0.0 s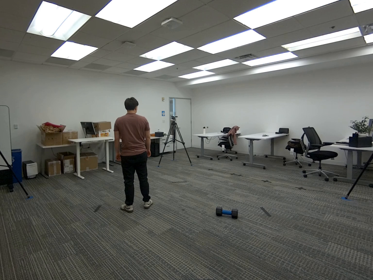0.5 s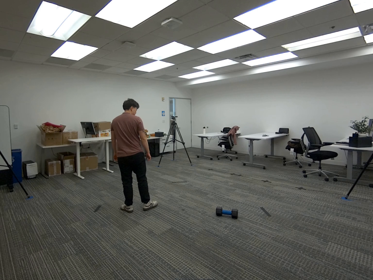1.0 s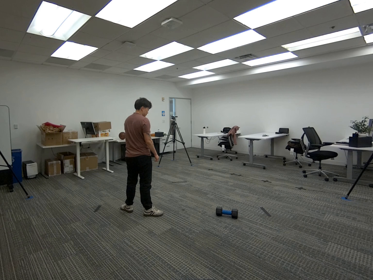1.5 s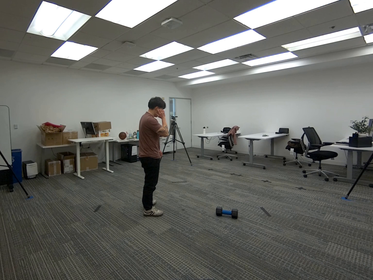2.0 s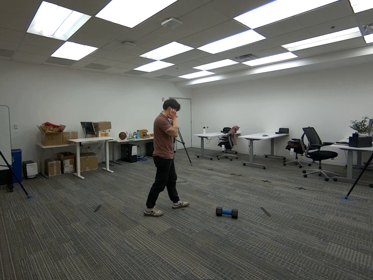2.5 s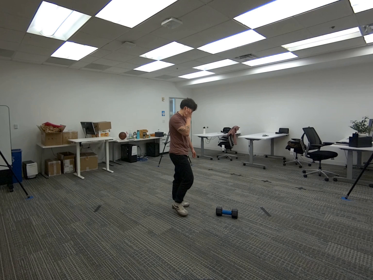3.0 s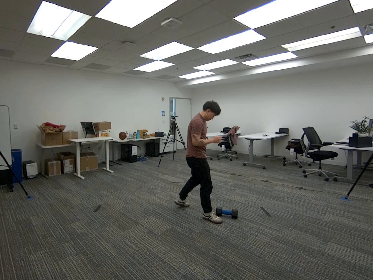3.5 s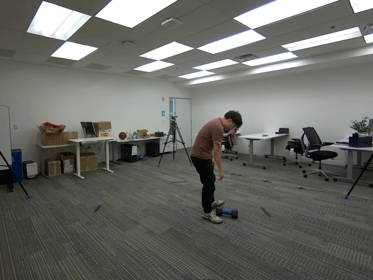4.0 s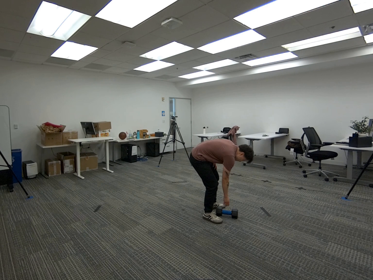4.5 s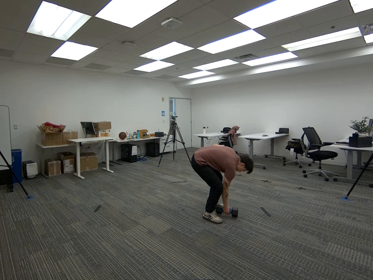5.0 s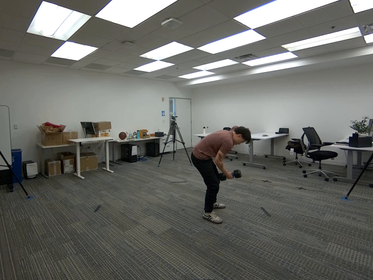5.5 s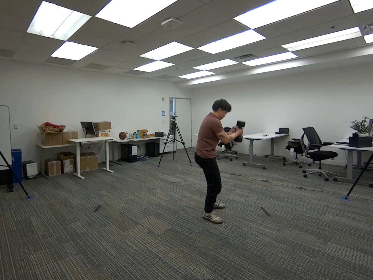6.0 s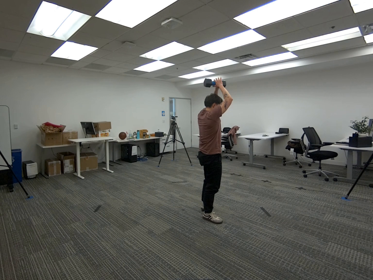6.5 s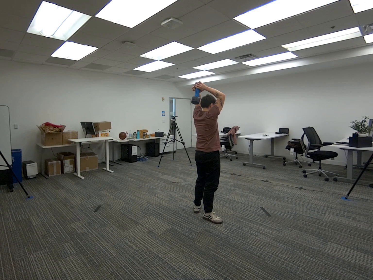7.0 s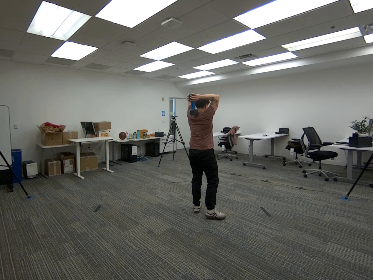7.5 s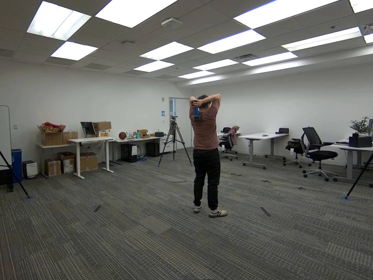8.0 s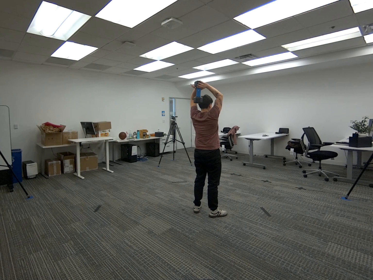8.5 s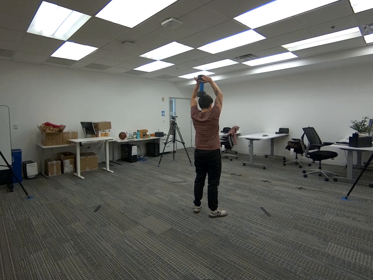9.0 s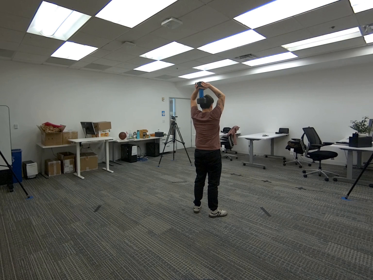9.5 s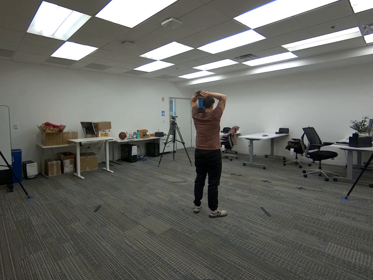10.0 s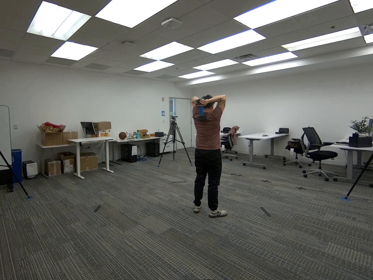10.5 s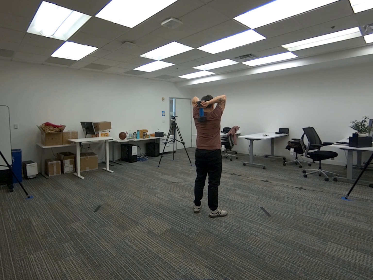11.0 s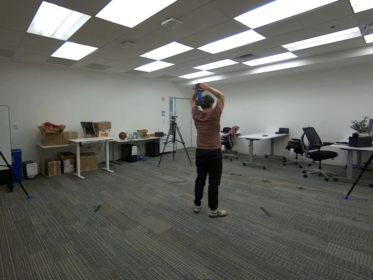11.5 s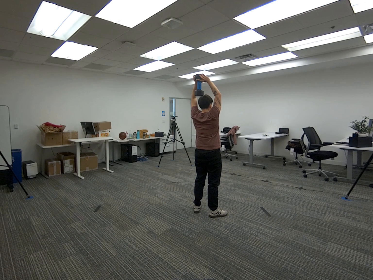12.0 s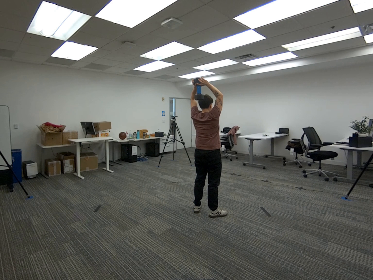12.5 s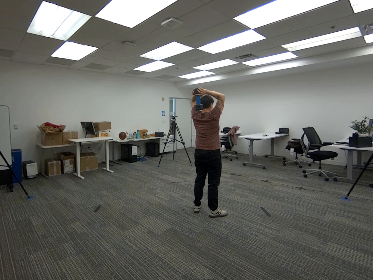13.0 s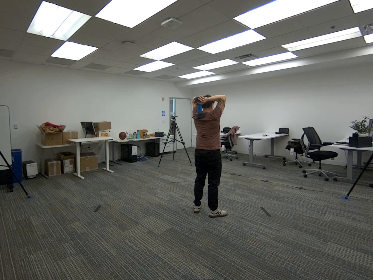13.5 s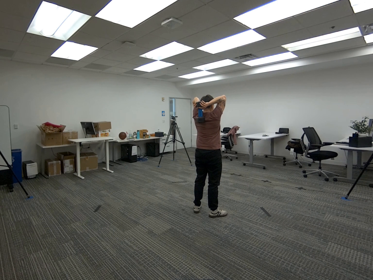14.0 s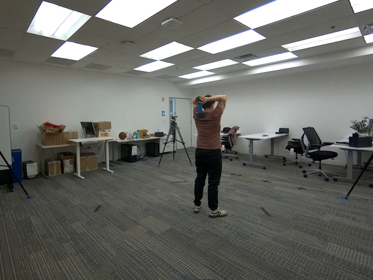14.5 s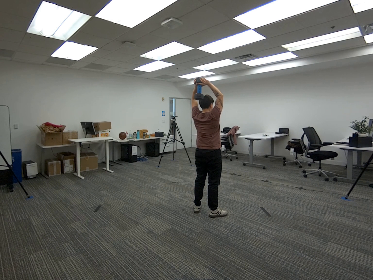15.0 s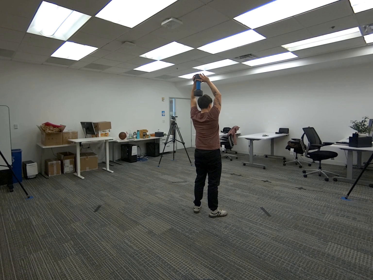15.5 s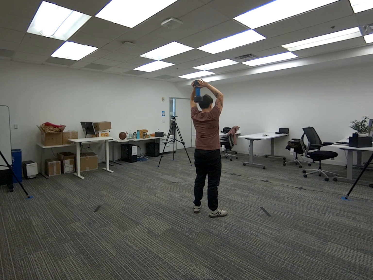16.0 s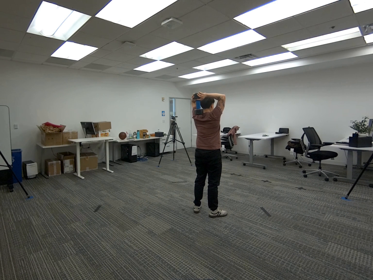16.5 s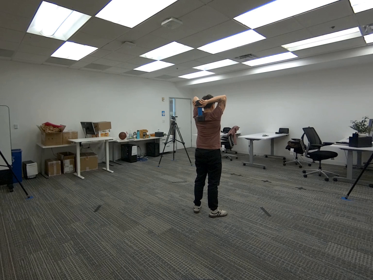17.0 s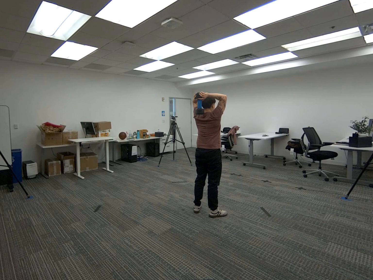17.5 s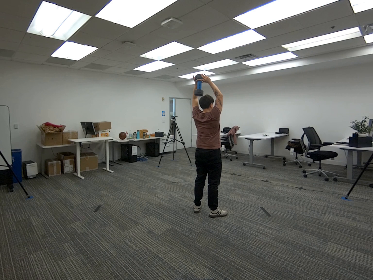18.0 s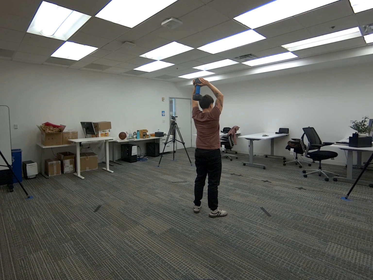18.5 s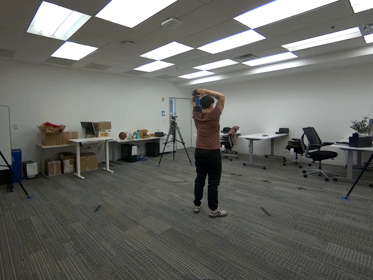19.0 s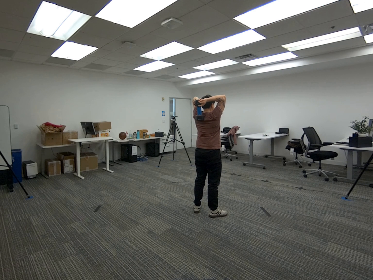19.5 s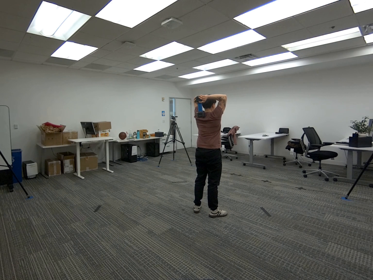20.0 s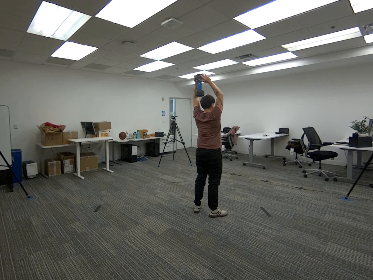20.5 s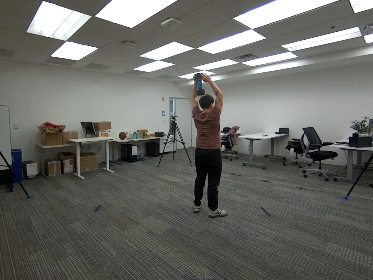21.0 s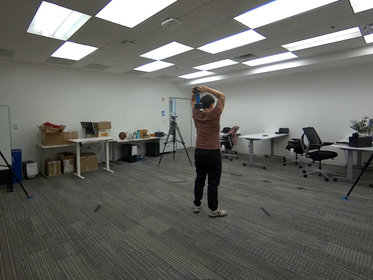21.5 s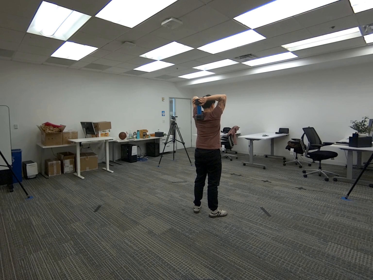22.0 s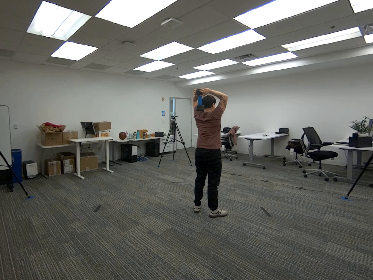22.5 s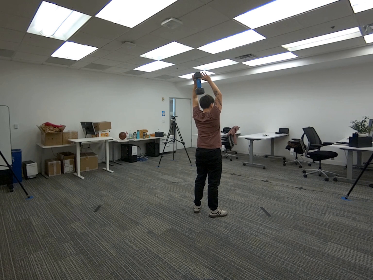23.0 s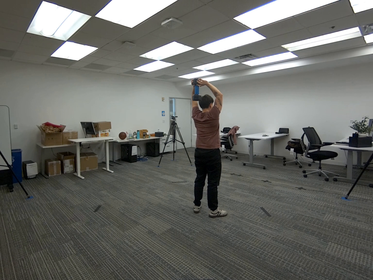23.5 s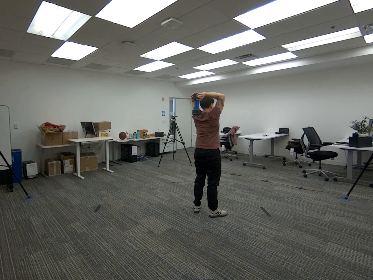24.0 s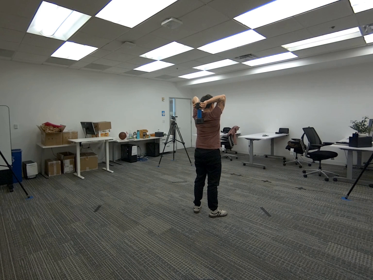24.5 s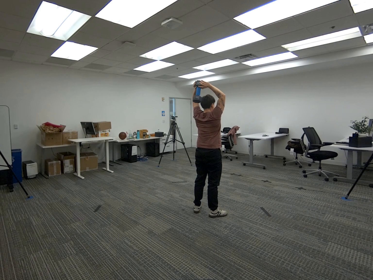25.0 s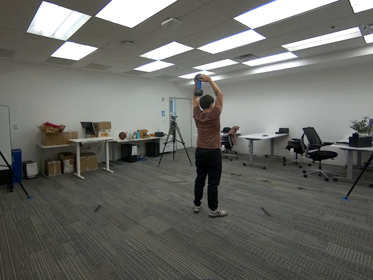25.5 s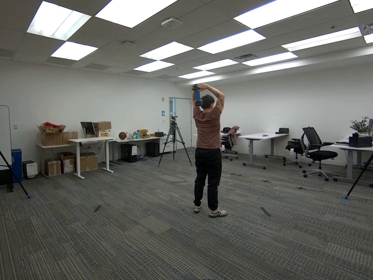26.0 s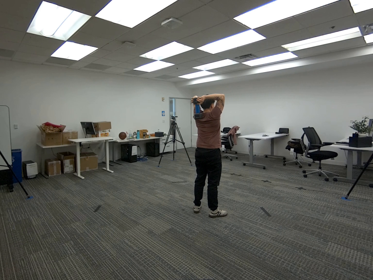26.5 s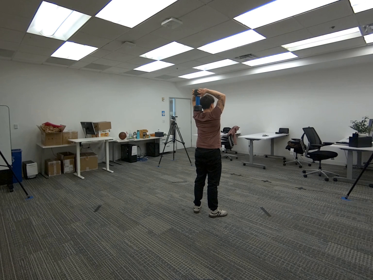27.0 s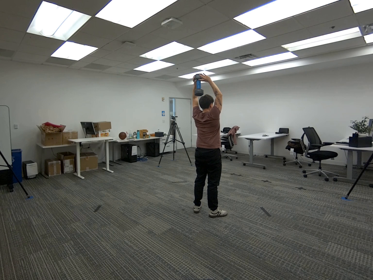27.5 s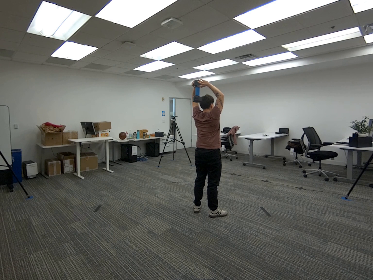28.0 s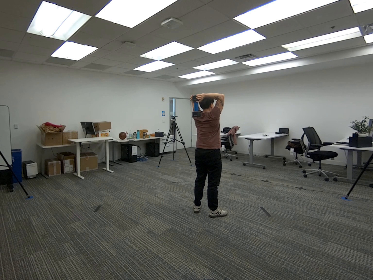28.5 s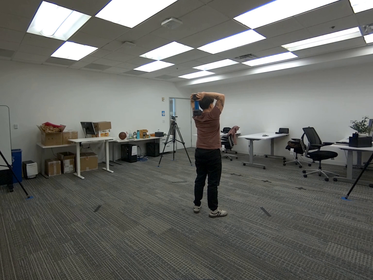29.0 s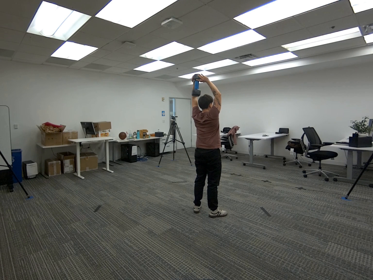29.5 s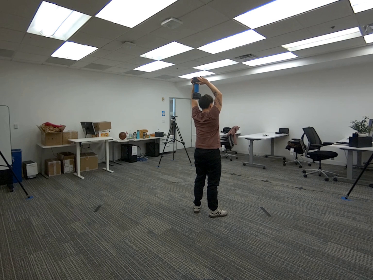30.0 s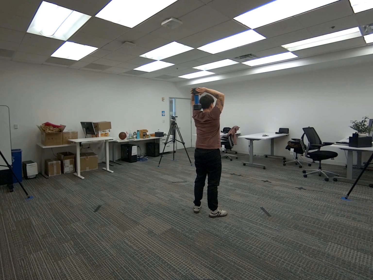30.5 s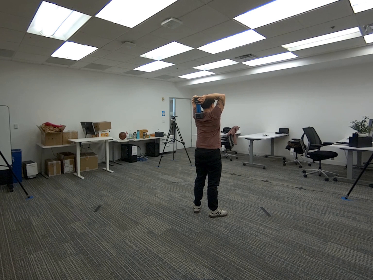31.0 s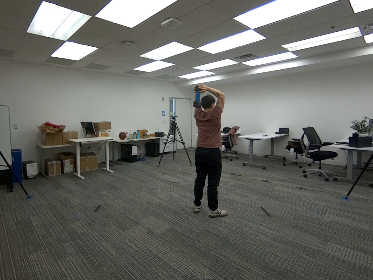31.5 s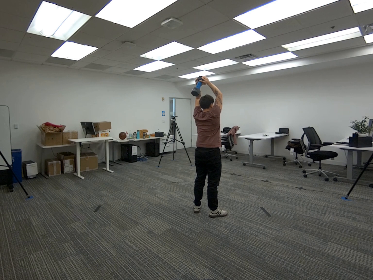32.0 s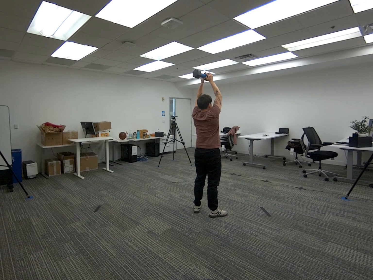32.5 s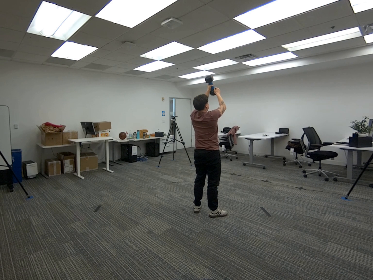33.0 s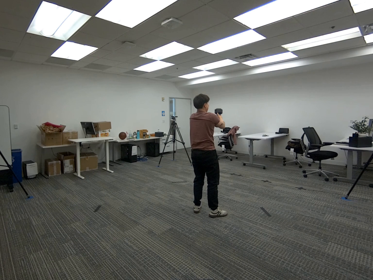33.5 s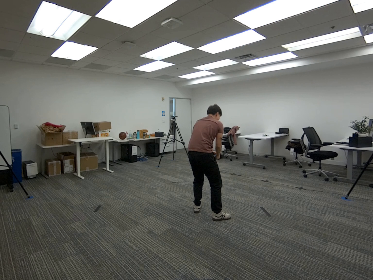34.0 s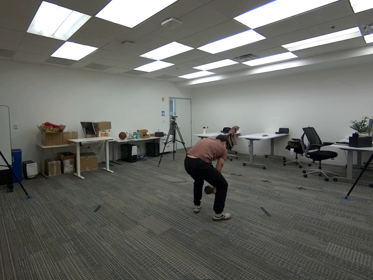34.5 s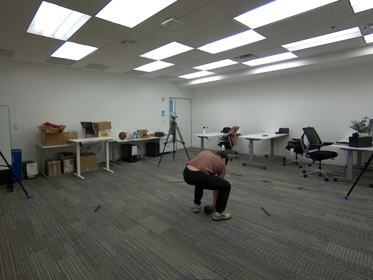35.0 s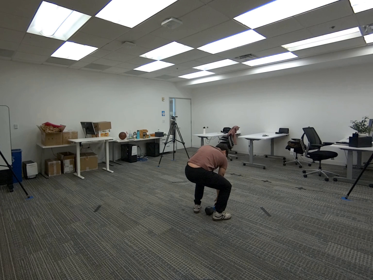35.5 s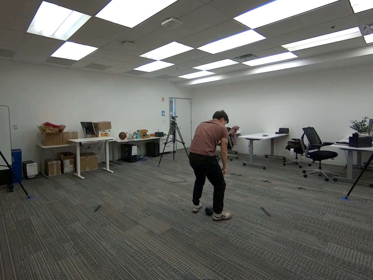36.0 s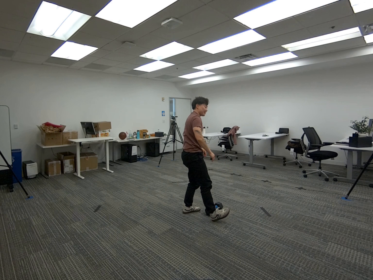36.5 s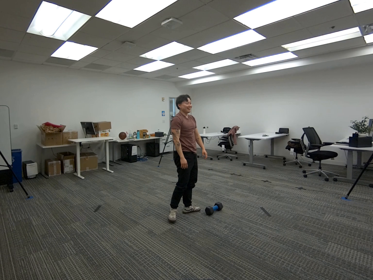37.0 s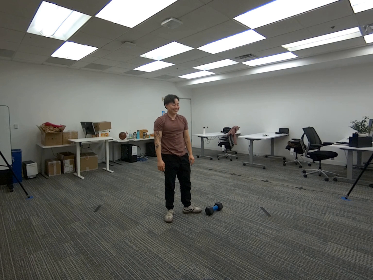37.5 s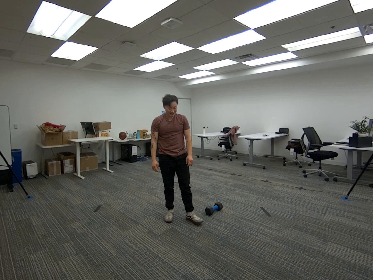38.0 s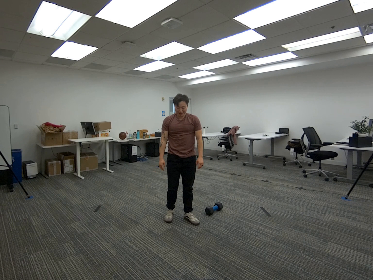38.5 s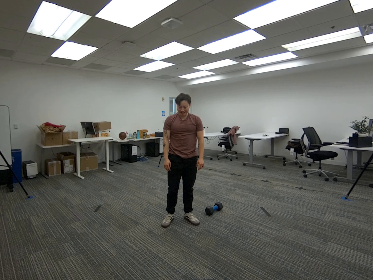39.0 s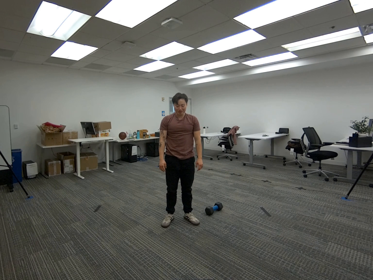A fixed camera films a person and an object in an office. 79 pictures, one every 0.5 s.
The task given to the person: Pick up the dumbbell with both hands and lift it overhead, elbows close to your head. Lower it behind your head, then extend elbows to raise it back up. Repeat until finished, then place the dumbbell on the ground.
